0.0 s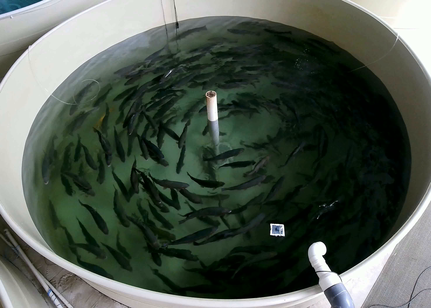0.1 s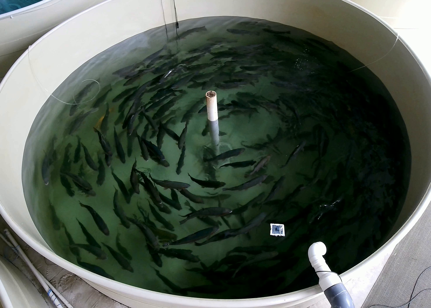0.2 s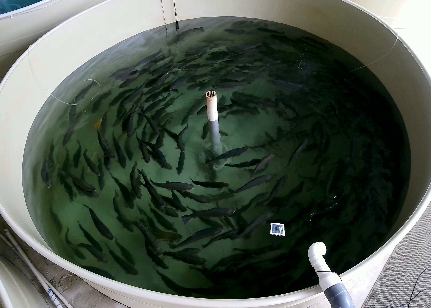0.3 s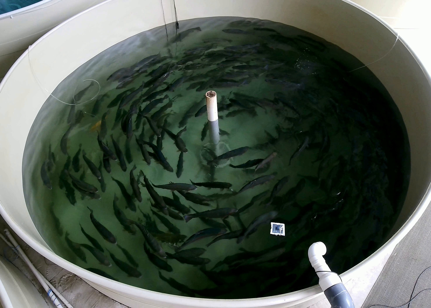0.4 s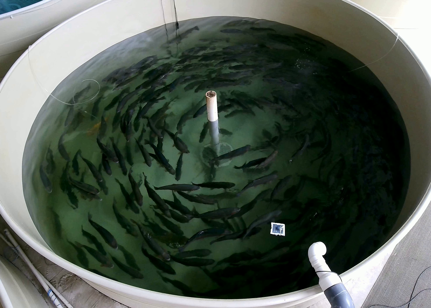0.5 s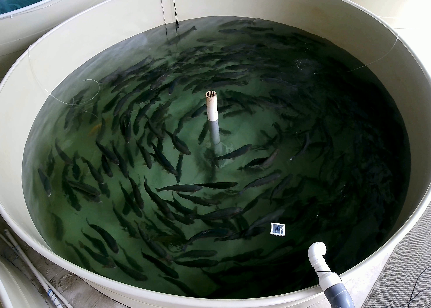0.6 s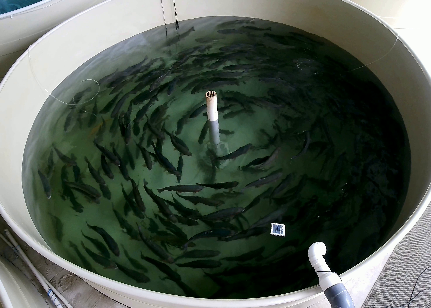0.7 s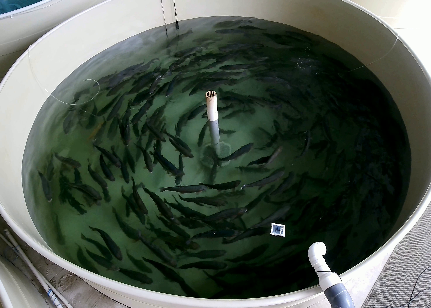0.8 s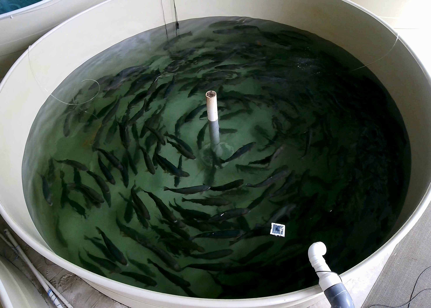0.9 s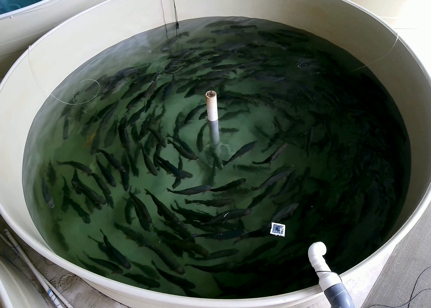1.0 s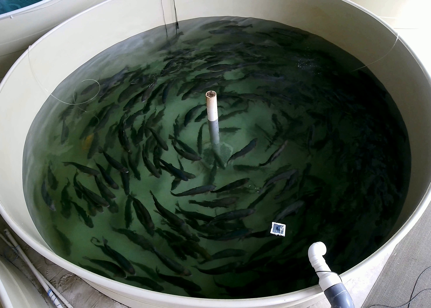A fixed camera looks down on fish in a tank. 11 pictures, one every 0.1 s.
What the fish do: Normal cruising.
